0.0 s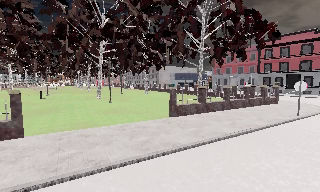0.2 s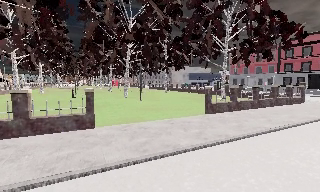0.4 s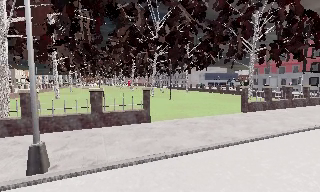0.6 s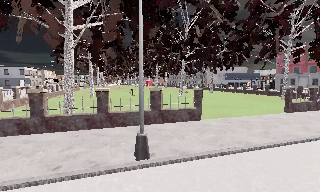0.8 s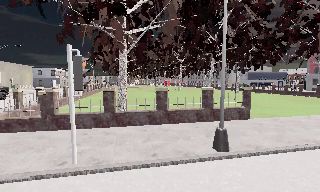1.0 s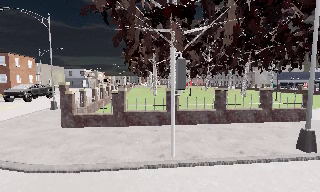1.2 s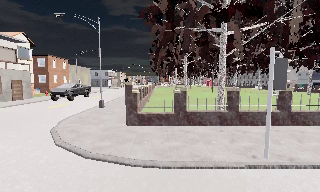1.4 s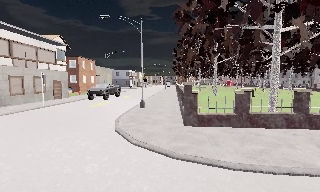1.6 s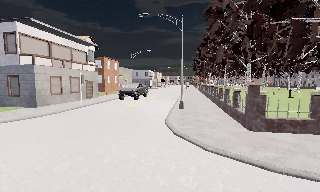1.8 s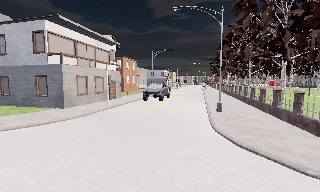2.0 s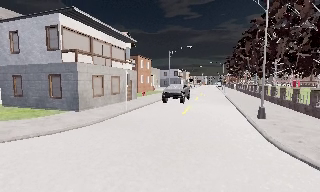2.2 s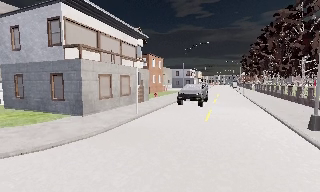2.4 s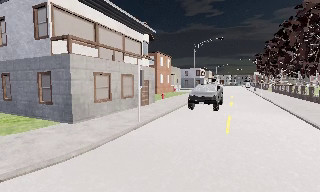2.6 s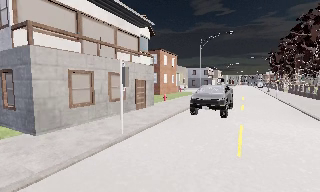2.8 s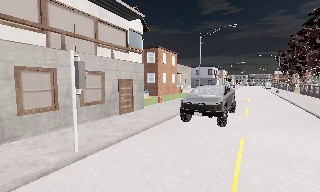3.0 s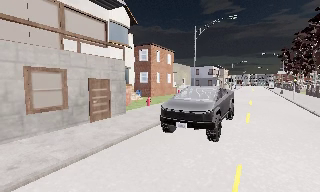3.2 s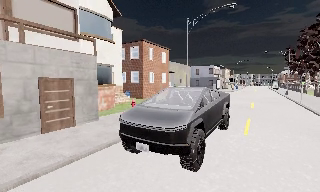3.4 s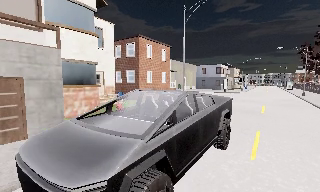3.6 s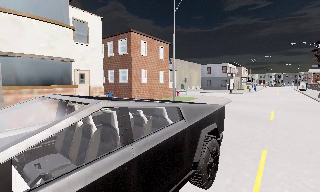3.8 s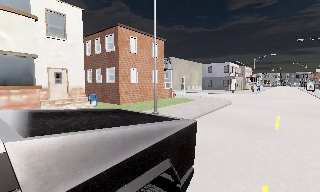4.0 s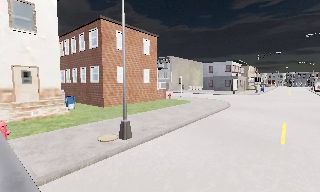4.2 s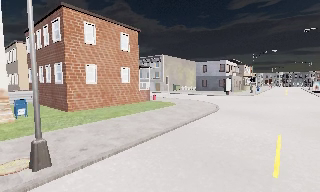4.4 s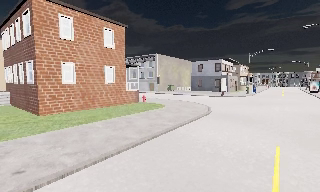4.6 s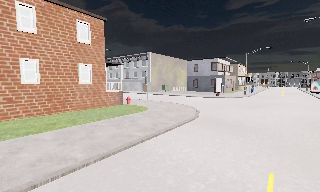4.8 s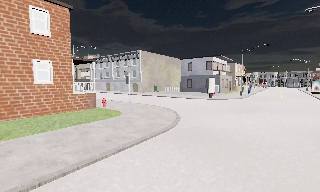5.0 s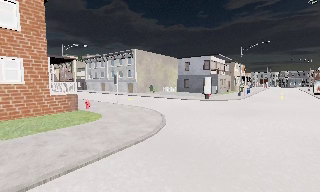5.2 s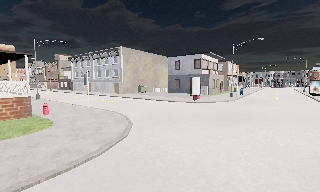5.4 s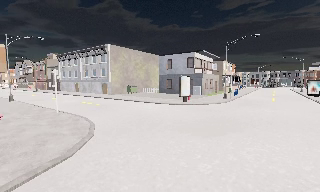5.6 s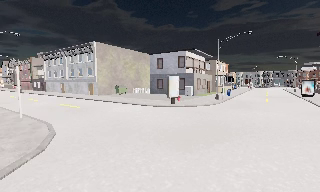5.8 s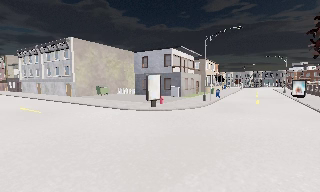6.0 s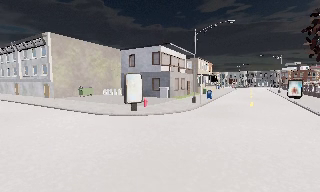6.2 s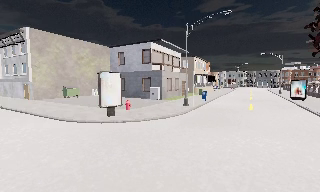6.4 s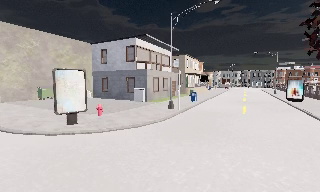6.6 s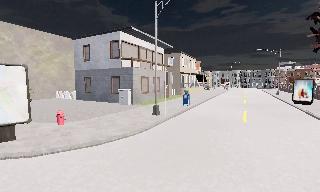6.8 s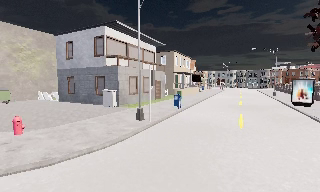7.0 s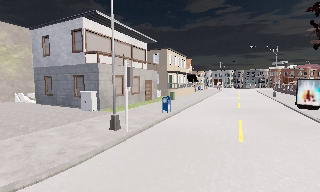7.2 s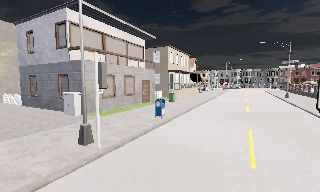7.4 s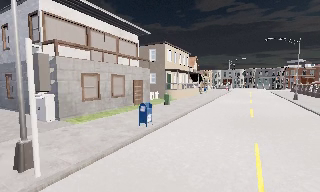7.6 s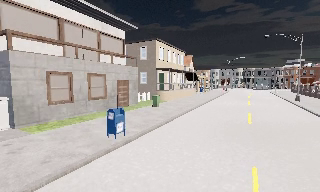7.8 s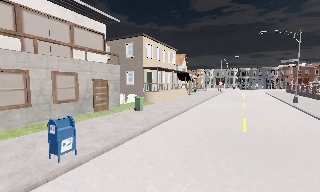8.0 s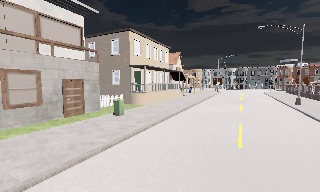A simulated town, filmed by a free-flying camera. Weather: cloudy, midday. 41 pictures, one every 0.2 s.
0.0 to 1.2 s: The camera swings to its left by about 30 degrees, and the scene slides to the right. It travels to its left, about 13 m, so close, fixed things drift to the right.
1.2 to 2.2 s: The camera swings to its left by about 20 degrees, and the scene slides to the right. It travels to its left and forward, about 9 m, so close, fixed things drift to the right.
2.2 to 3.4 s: The camera pans to its left, which is counterclockwise from overhead, by about 10 degrees. It travels forward and to its right, about 13 m, so what stands in front looms larger.
3.4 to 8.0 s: The camera travels forward and to its right, about 50 m, so what stands in front looms larger.
The film runs backward here.
